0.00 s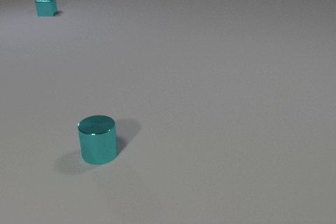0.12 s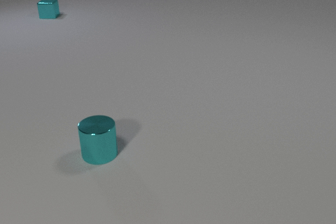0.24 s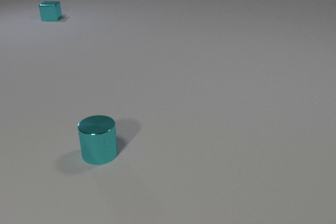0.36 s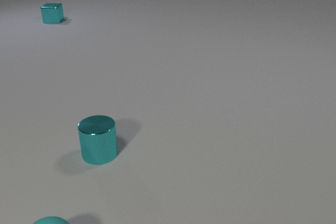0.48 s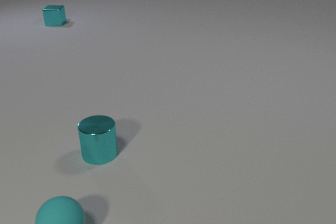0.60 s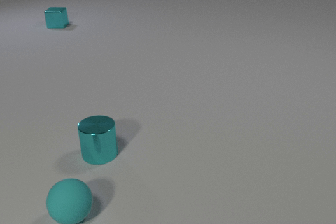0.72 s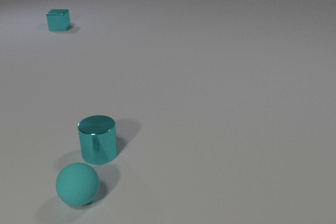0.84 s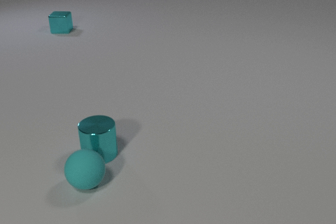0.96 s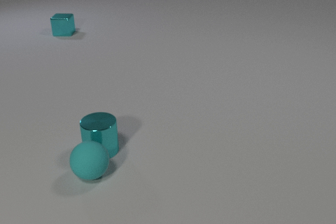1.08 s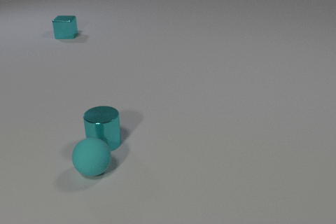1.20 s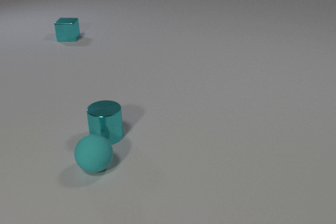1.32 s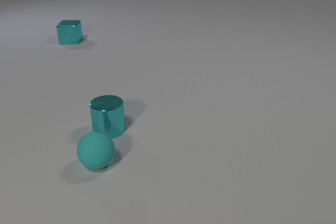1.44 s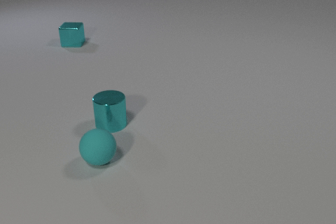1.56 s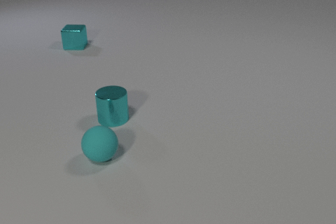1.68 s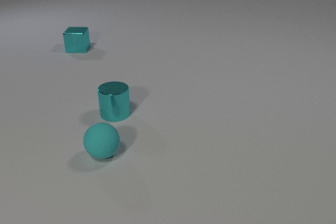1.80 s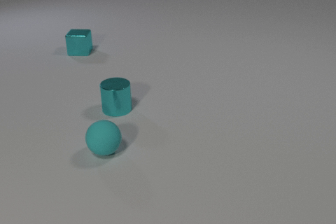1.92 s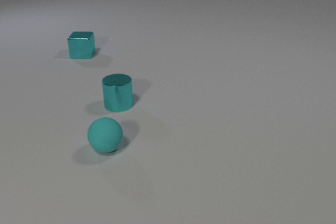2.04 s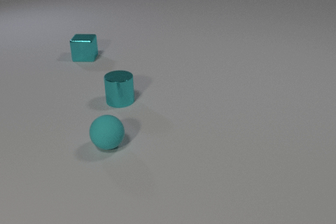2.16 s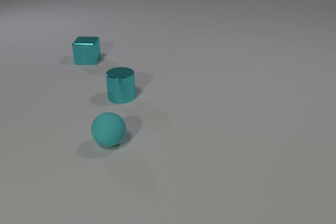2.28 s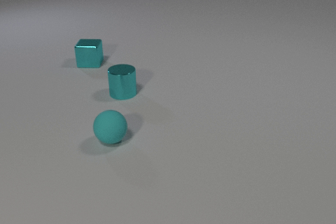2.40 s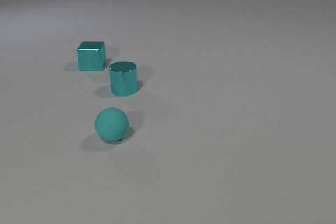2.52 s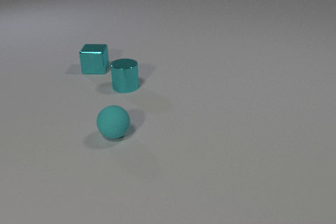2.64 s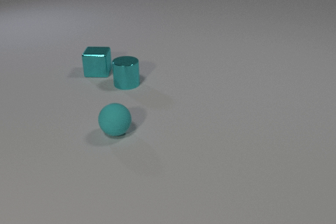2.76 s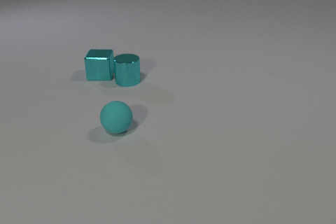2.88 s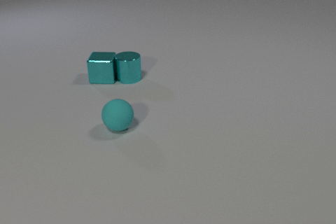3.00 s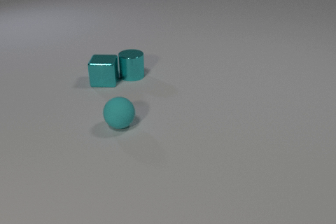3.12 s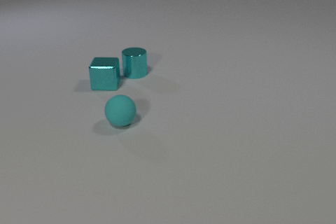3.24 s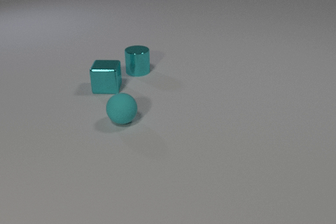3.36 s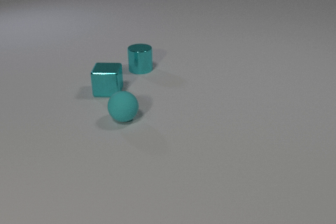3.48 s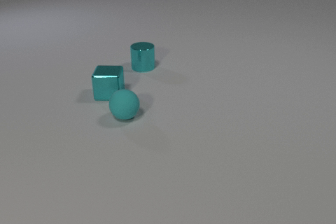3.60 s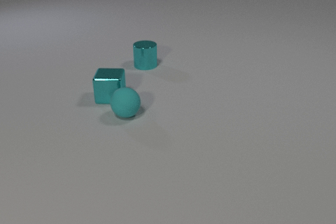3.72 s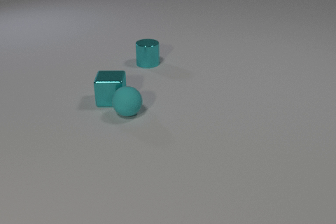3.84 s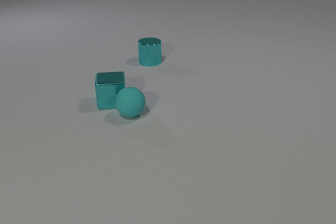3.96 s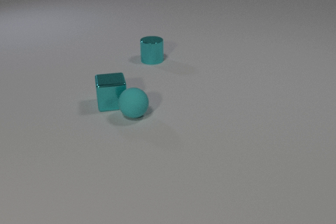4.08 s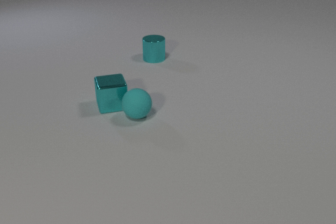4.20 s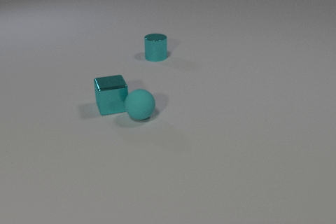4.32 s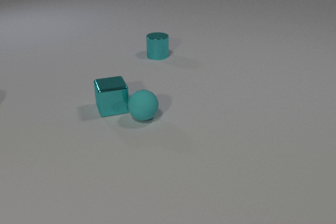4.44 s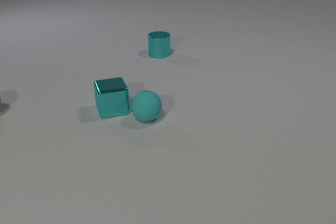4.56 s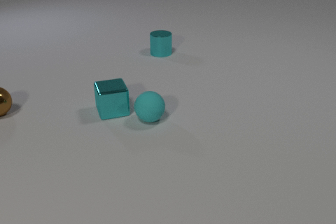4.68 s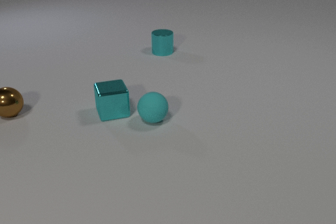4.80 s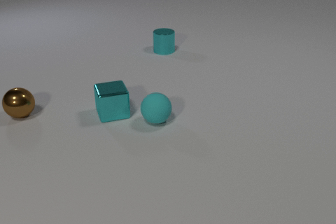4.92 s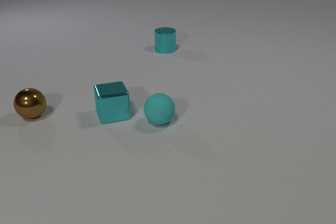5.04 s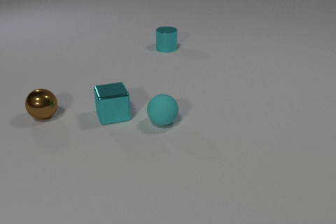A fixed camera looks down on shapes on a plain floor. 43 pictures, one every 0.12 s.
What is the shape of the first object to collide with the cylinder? sphere.
How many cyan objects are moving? 3.
What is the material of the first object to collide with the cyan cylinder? rubber.
0.00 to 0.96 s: The cyan rubber sphere comes in at the bottom edge, rolls away from the camera. The cyan metal cube slides toward the camera. The cyan rubber sphere and the cyan metal cylinder collide.
0.96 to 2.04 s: The cyan rubber sphere rolls away from the camera. The cyan metal cylinder slides away from the camera. The cyan metal cube slides toward the camera.
2.04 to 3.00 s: The cyan rubber sphere rolls away from the camera. The cyan metal cylinder slides away from the camera. The cyan metal cube slides toward the camera. The cyan metal cylinder and the cyan metal cube collide.
3.00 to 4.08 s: The cyan rubber sphere rolls to the right and away from the camera. The cyan metal cylinder slides away from the camera and to the right. The cyan metal cube slides toward the camera. The cyan rubber sphere and the cyan metal cube collide.
4.08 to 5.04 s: The cyan rubber sphere rolls to the right and toward the camera. The cyan metal cylinder slides away from the camera and to the right. The cyan metal cube slides toward the camera. The brown metal sphere comes in at the left edge, rolls to the right and toward the camera.
